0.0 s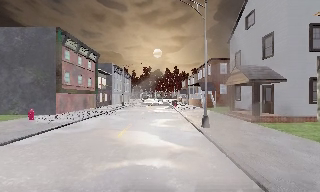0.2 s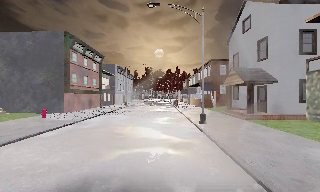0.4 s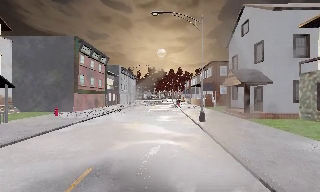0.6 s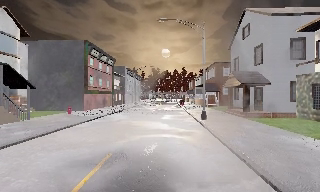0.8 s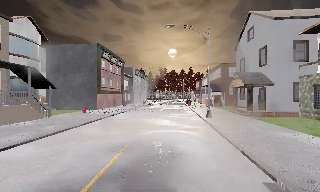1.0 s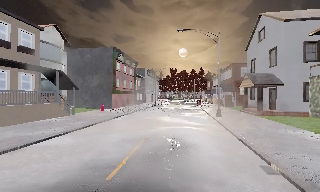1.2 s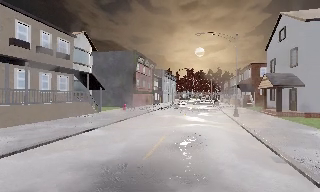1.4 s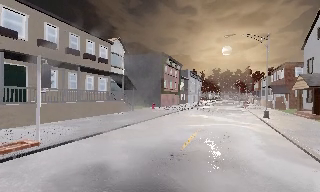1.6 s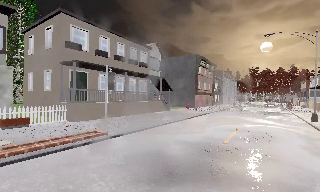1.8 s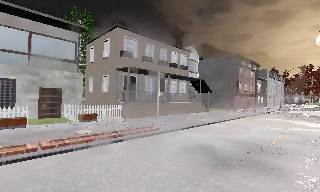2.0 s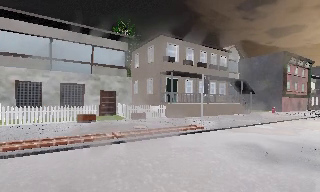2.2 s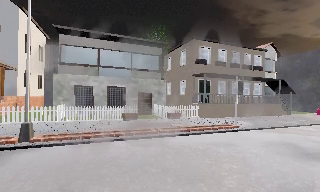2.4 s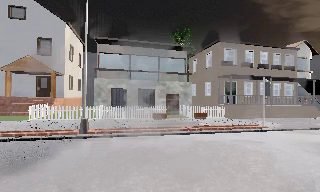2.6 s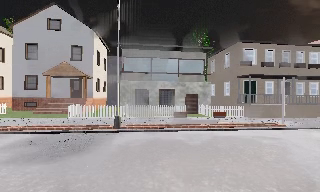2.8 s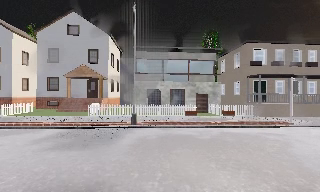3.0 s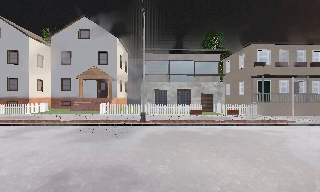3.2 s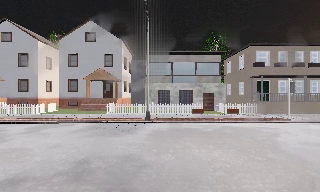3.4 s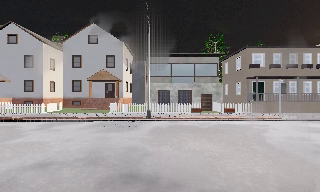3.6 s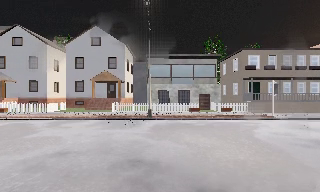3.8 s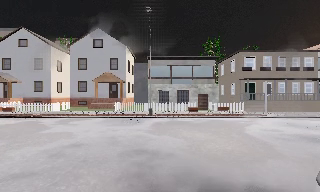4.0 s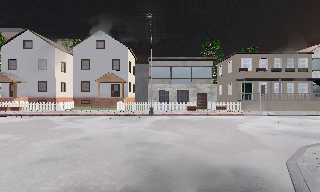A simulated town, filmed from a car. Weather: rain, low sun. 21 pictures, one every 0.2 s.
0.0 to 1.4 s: The scene slides to the right, as the camera pans about 25 degrees to its left. It travels backward, about 7 m, so what stands in front gets smaller.
1.4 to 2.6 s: The camera pans to its left, which is counterclockwise from overhead, by about 60 degrees. It travels backward and to its left, about 7 m.
2.6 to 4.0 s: The camera travels backward, about 6 m, so what stands in front gets smaller.
The film runs backward here.
